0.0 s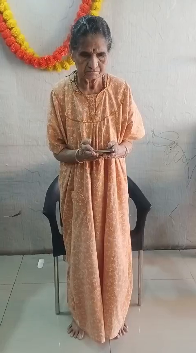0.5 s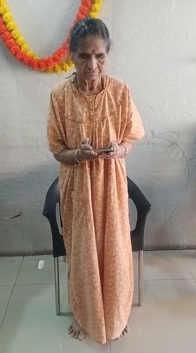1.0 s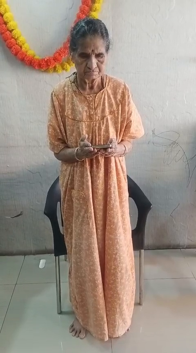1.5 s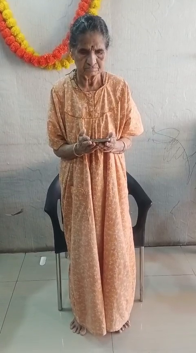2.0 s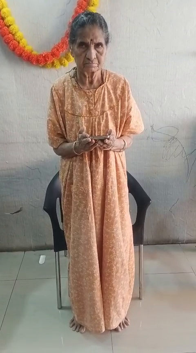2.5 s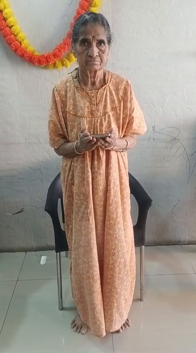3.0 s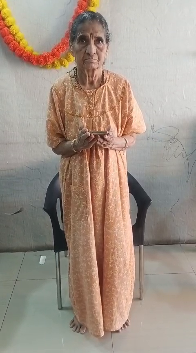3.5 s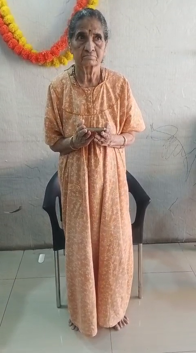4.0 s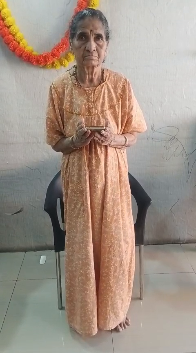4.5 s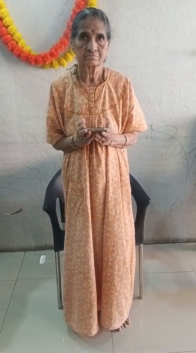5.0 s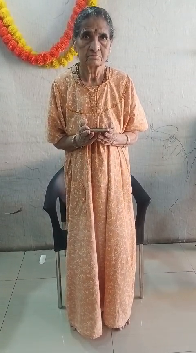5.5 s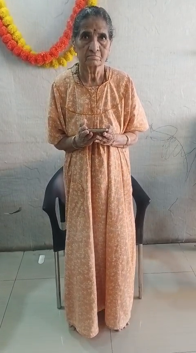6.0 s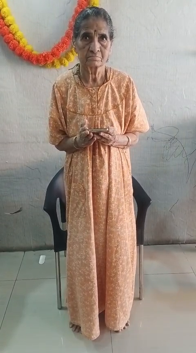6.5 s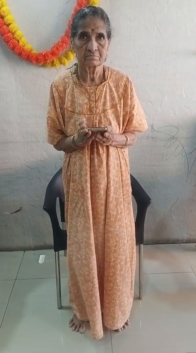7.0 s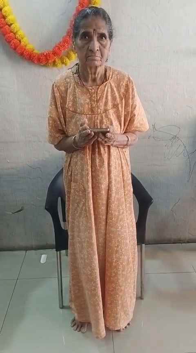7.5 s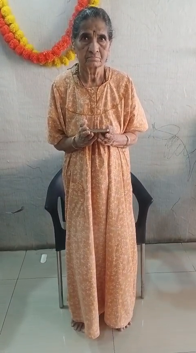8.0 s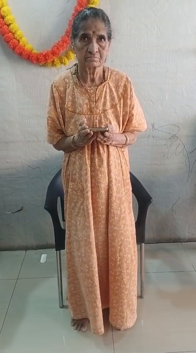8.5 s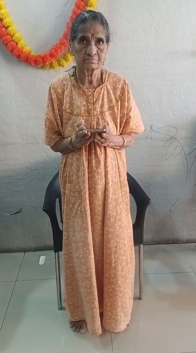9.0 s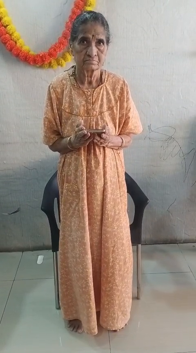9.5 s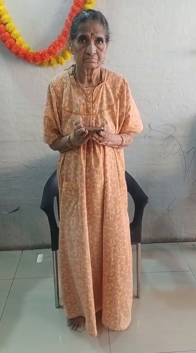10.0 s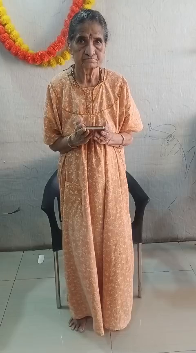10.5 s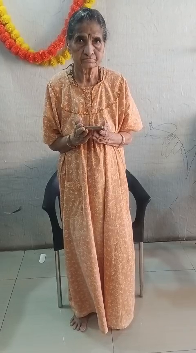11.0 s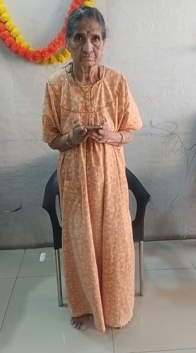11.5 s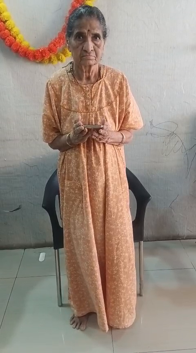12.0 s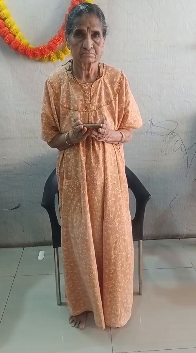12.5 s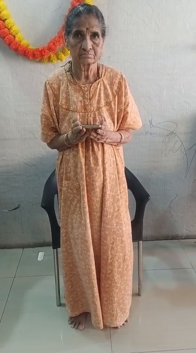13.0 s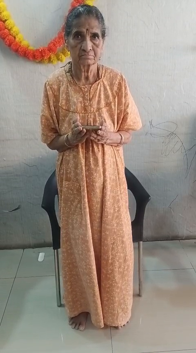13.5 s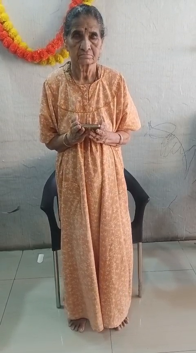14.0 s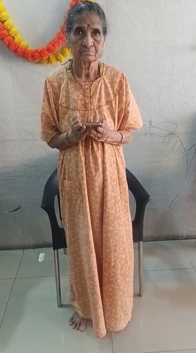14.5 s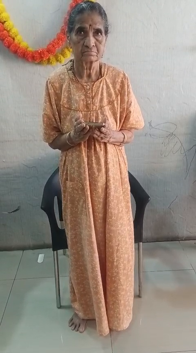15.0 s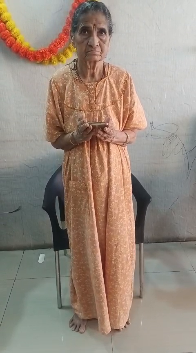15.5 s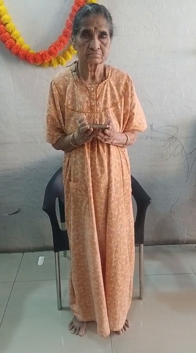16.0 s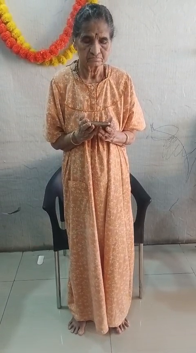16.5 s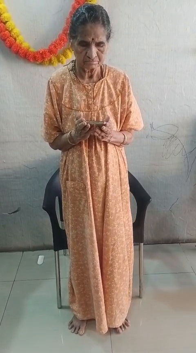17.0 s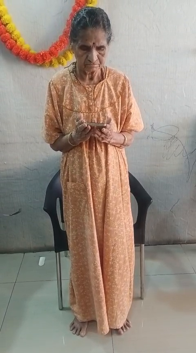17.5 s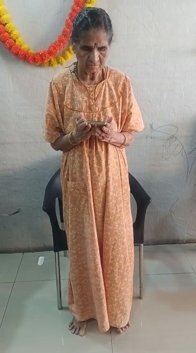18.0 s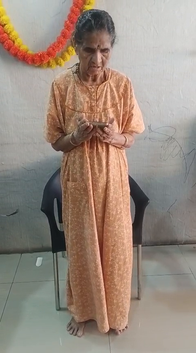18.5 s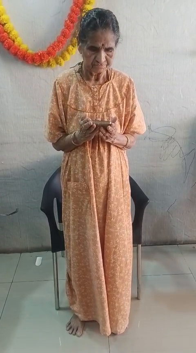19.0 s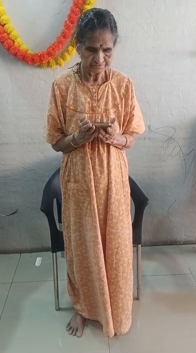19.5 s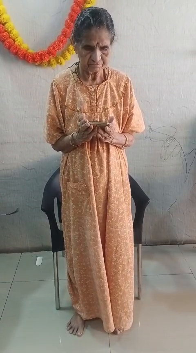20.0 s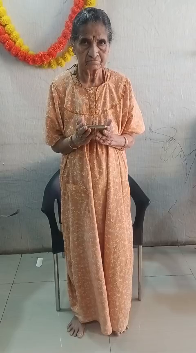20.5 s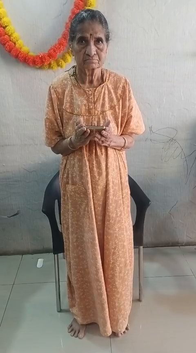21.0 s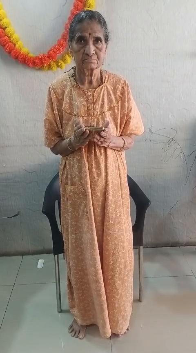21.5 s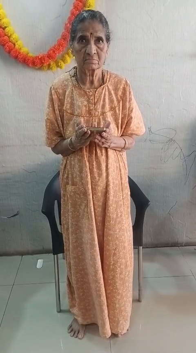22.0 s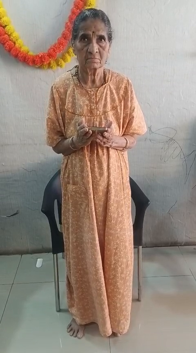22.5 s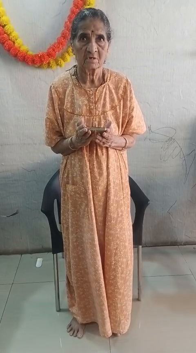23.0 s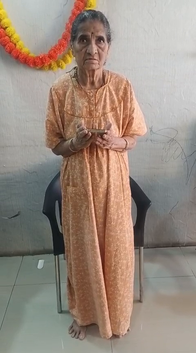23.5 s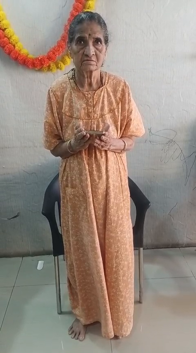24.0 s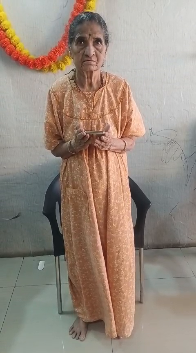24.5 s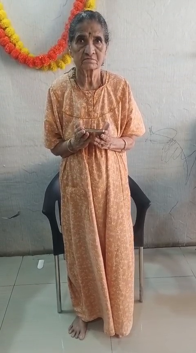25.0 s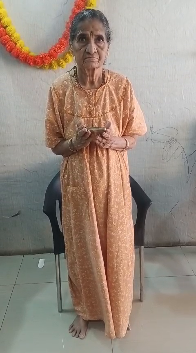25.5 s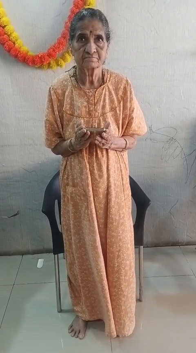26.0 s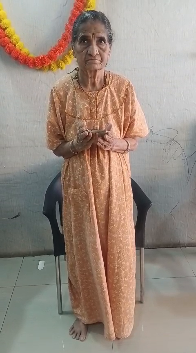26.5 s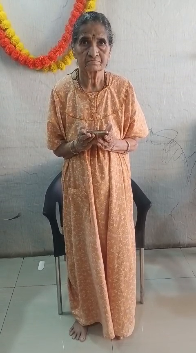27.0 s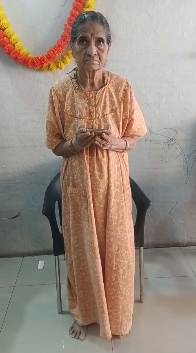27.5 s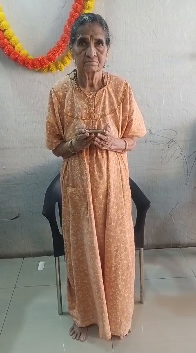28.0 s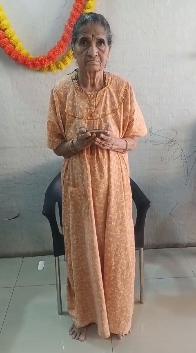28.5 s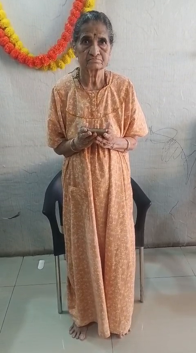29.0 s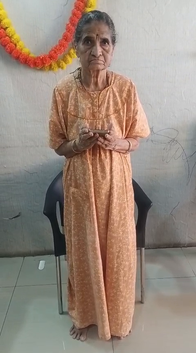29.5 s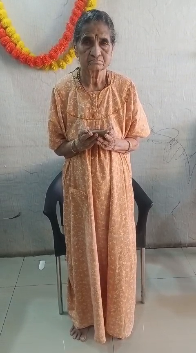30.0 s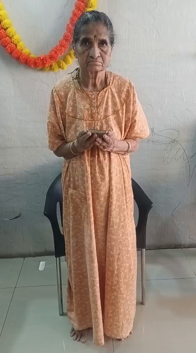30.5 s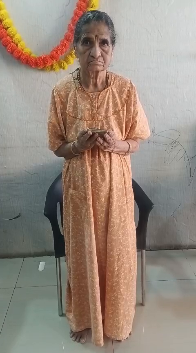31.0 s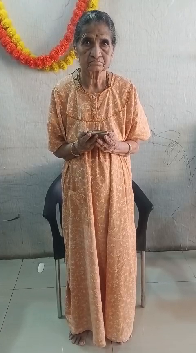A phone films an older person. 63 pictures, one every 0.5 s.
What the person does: Standing.
